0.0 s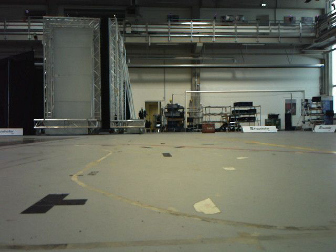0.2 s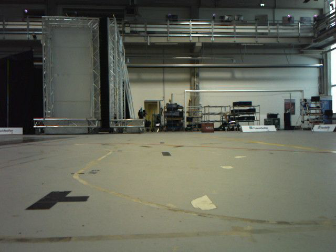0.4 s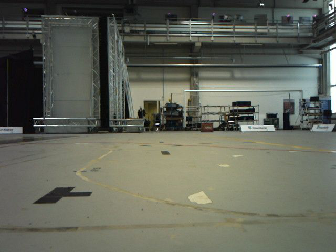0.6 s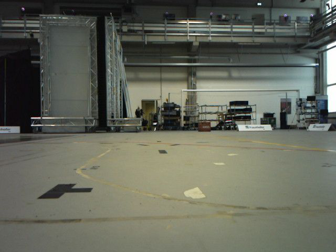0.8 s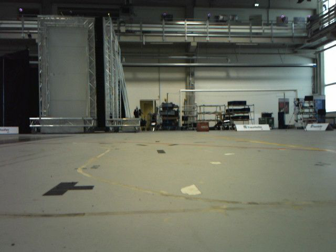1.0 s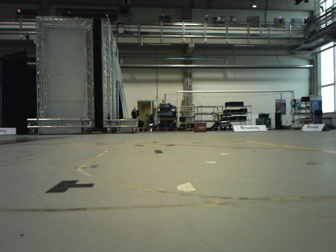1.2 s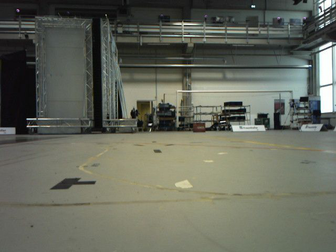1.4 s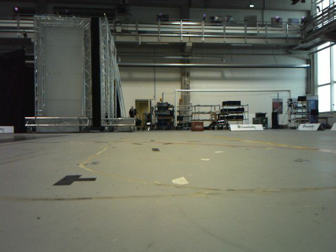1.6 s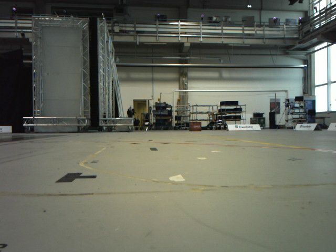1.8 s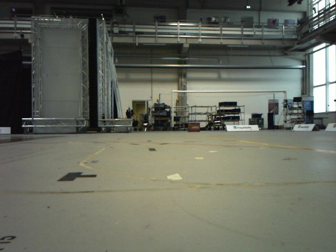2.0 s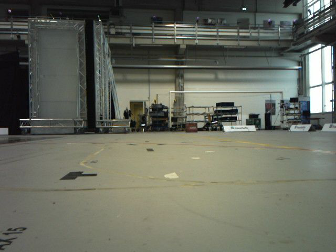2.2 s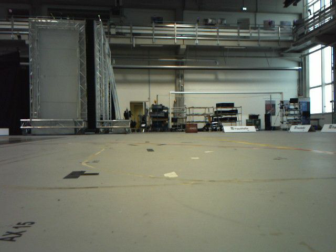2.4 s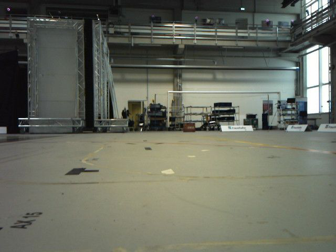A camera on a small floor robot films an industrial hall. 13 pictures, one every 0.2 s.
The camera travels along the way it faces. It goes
backward.
0.0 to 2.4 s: The camera travels backward, about 0.5 m, so what stands in front gets smaller.
The film runs backward here.
